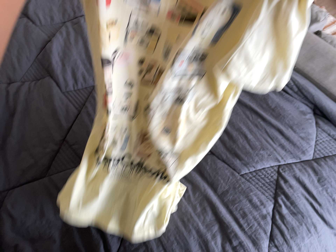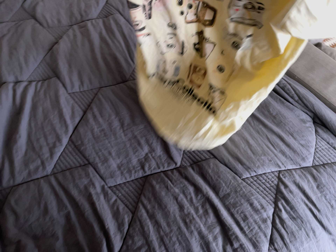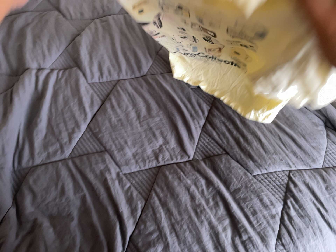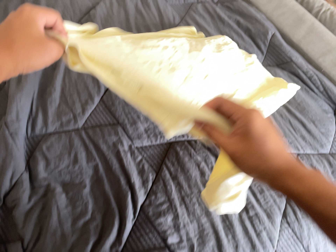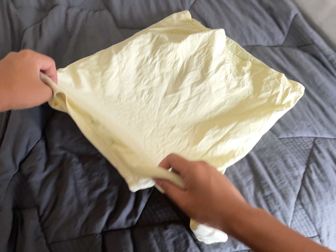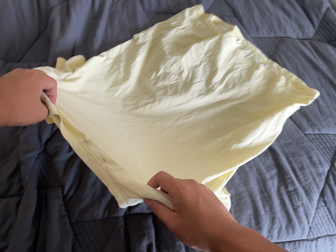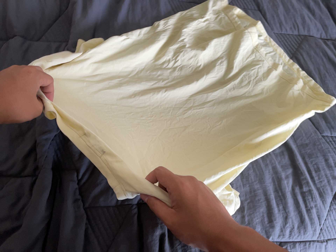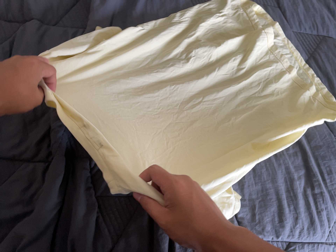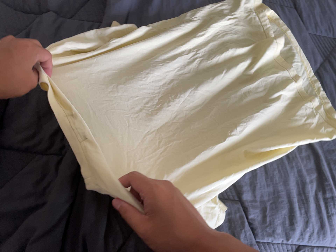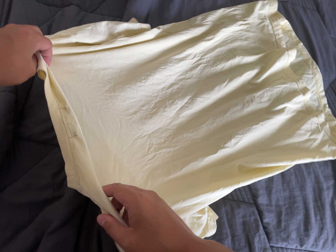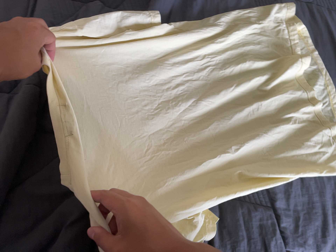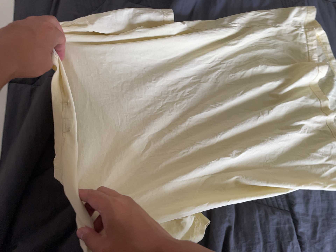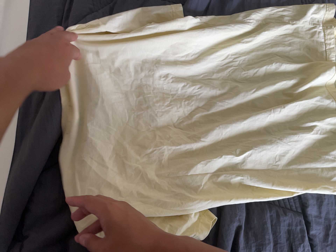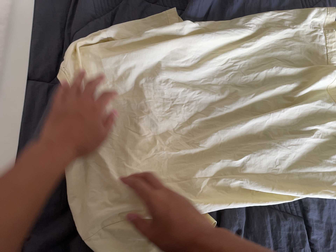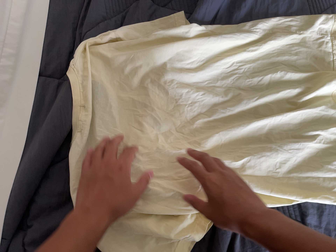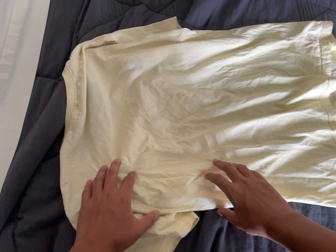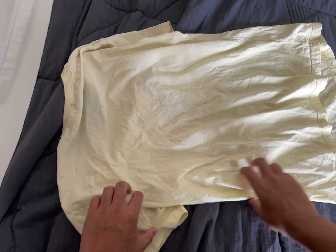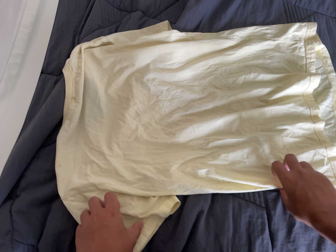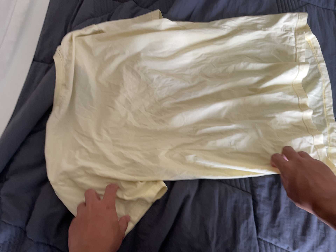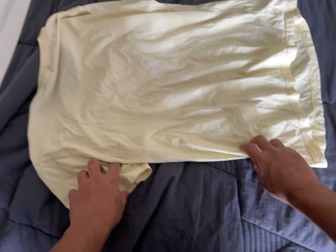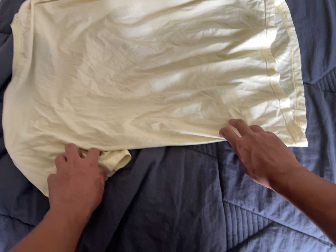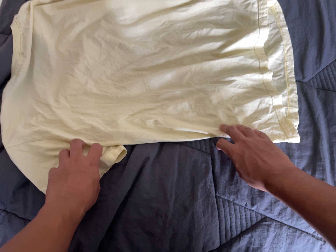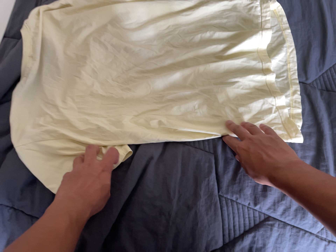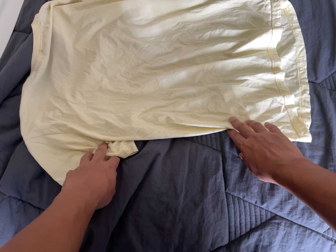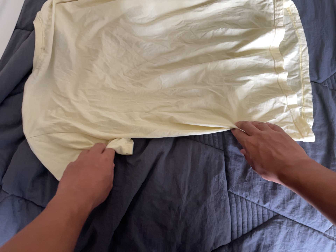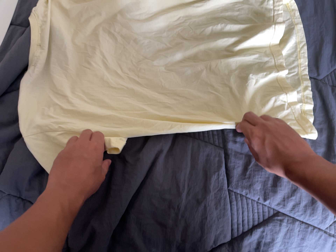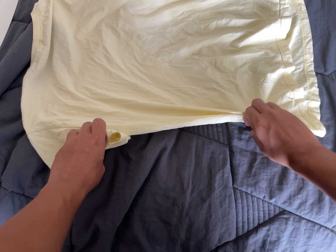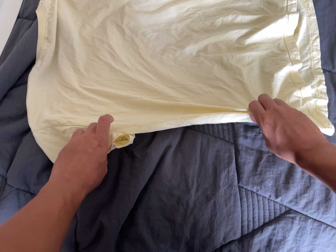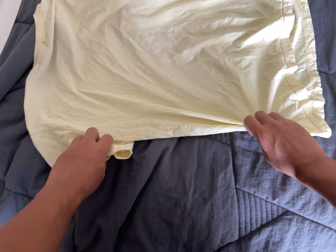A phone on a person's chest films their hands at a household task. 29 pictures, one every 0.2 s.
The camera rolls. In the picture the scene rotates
clockwise.
0.0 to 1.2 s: The camera travels to its left and toward the bottom of its view, about 24 cm, so close, fixed things drift to the right. It rolls about its line of sight by about 20 degrees, and the scene rotates clockwise.
1.2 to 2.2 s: The camera travels to its left, about 12 cm, so close, fixed things drift to the right. It rolls about its line of sight by about 15 degrees, and the scene rotates clockwise.
2.2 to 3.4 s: The camera pans to its left by about 10 degrees. It travels to its right, toward the bottom of its view and backward, about 16 cm.
3.4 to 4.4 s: The camera travels toward the bottom of its view and to its right, about 16 cm, so close, fixed things drift upward.
4.4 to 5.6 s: The camera shifts only a little, or ends up much as it began.
The film runs forward here.
